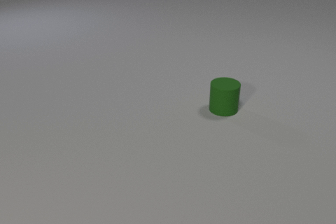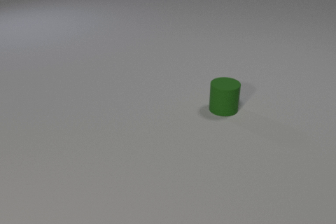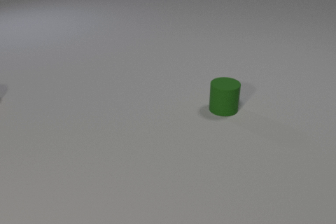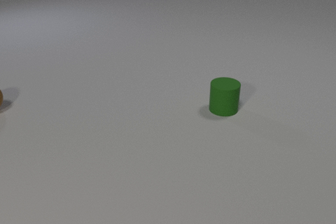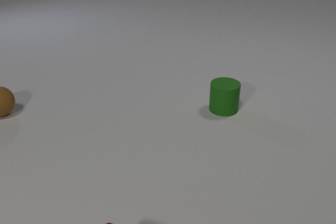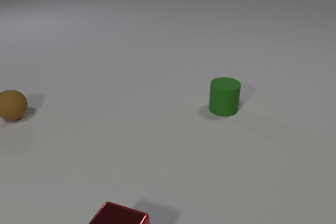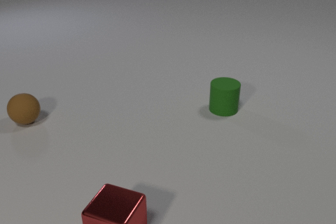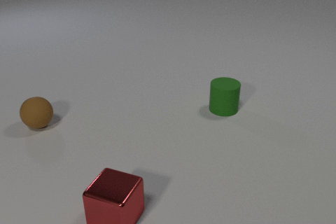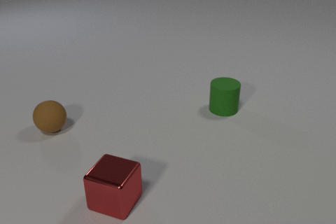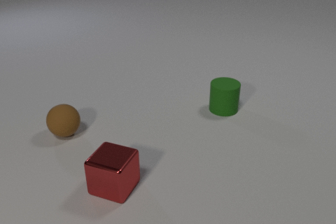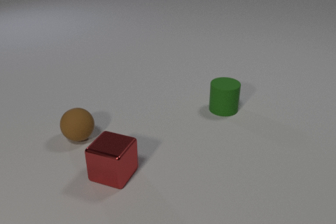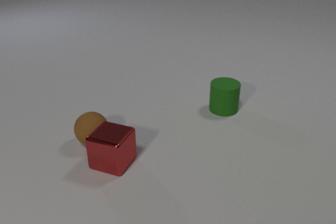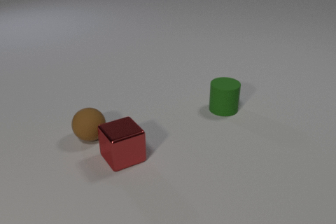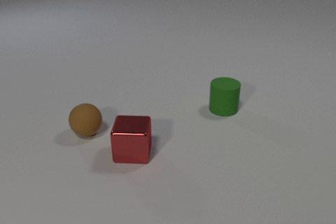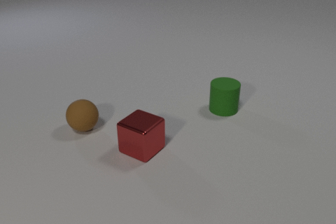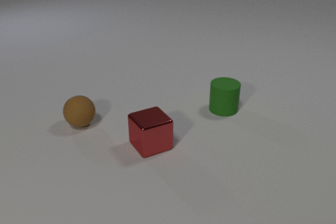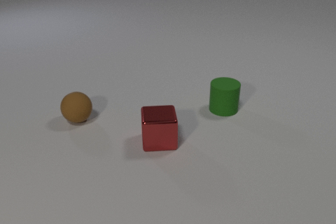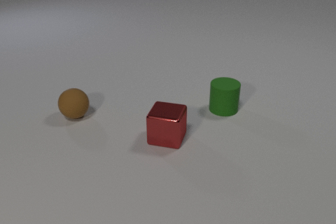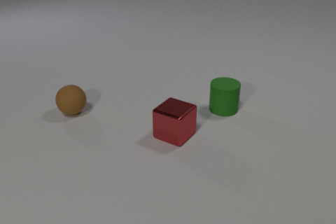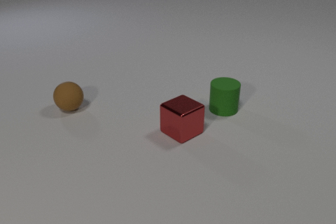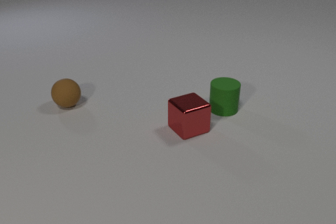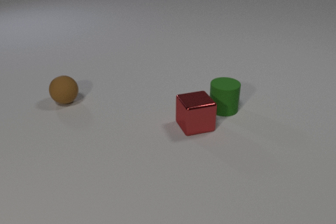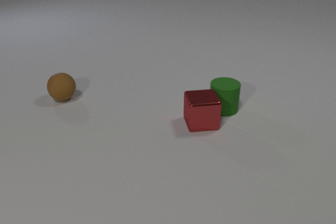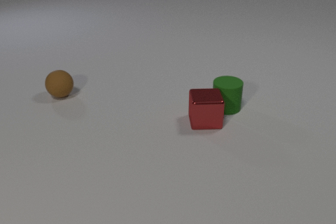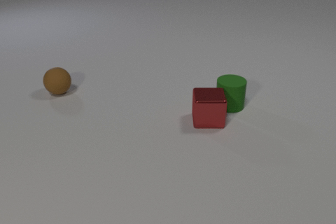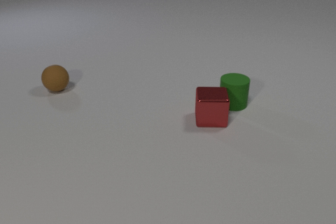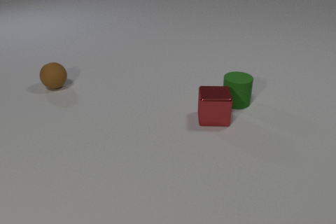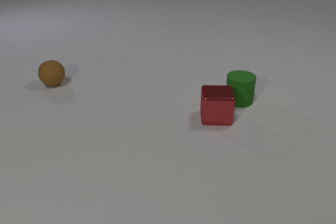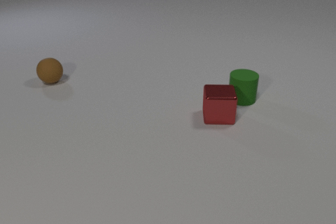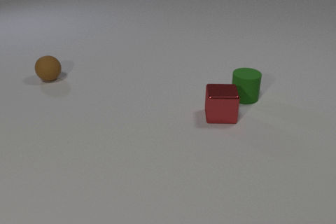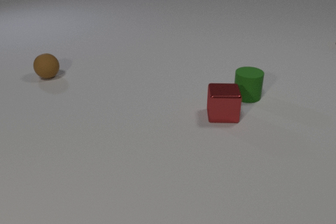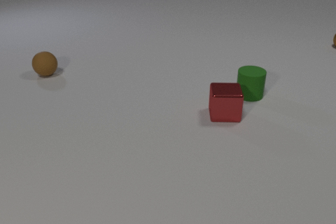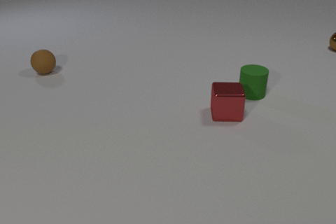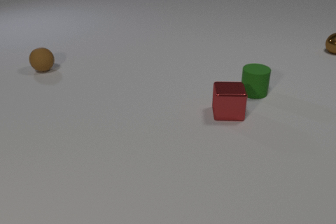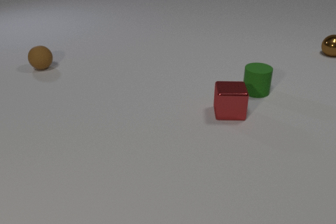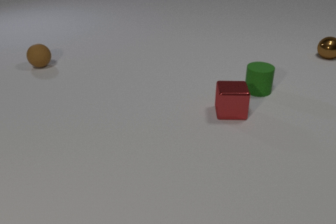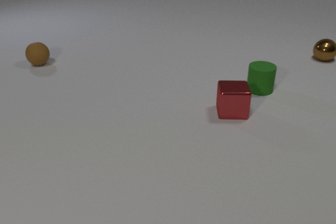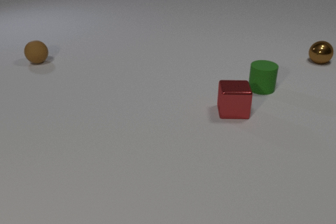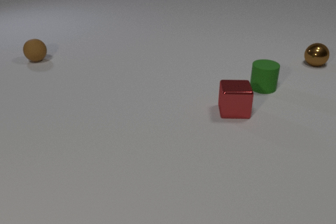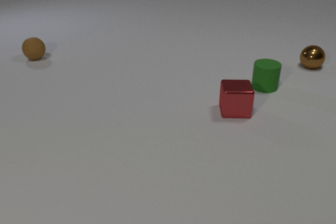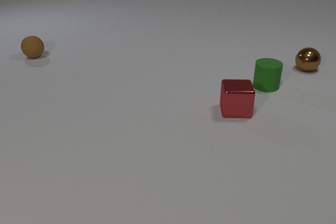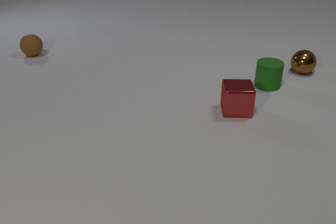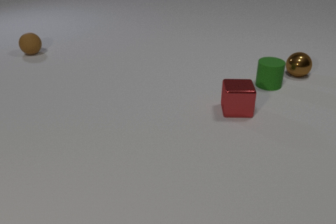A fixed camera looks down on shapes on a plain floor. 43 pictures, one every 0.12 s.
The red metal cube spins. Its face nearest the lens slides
to the left.
The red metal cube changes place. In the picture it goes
away from the camera.
0.00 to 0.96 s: The red metal cube comes in at the bottom edge, slides away from the camera. The brown rubber sphere comes in at the left edge, rolls toward the camera and to the right.
0.96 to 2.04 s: The red metal cube slides away from the camera and to the right, spins clockwise seen from above by about 165 degrees, its near face sliding to the left. The brown rubber sphere rolls to the right and away from the camera. The red metal cube and the brown rubber sphere collide.
2.04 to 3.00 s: The red metal cube slides to the right and away from the camera, spins clockwise seen from above by about 75 degrees, its near face sliding to the left. The brown rubber sphere rolls away from the camera. The green rubber cylinder slides away from the camera and to the right. The red metal cube and the green rubber cylinder collide.
3.00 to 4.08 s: The red metal cube slides to the right and away from the camera. The brown rubber sphere rolls away from the camera. The green rubber cylinder slides away from the camera and to the right. The brown metal sphere comes in at the right edge, rolls toward the camera.
4.08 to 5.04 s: The red metal cube slides to the right and away from the camera. The brown rubber sphere rolls away from the camera. The green rubber cylinder slides away from the camera and to the right. The brown metal sphere rolls toward the camera and to the left.
How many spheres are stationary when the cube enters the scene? 0.
How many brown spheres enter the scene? 2.
How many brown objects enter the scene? 2.
